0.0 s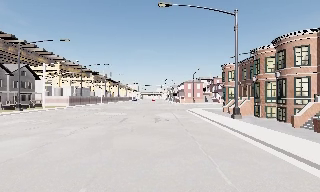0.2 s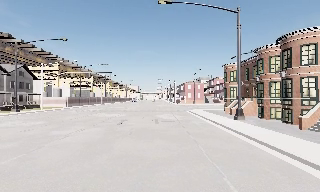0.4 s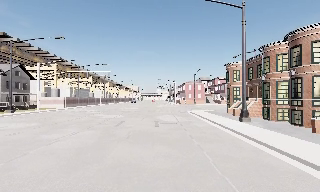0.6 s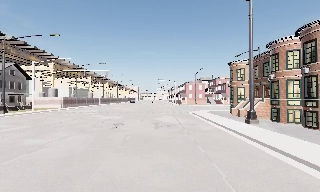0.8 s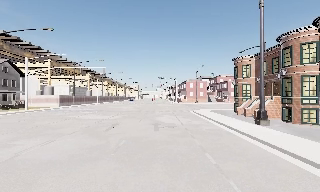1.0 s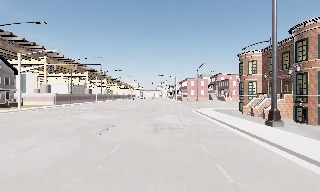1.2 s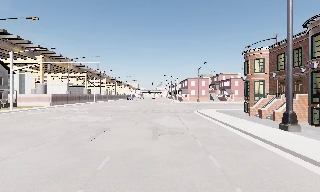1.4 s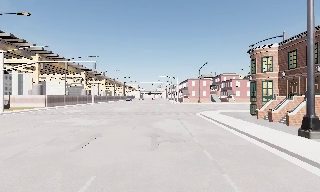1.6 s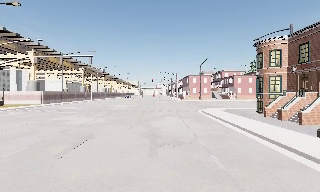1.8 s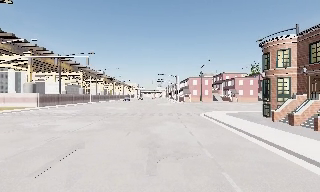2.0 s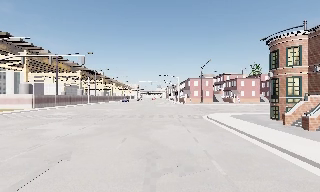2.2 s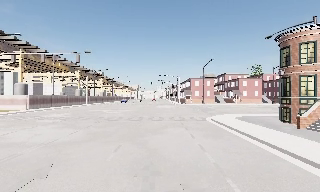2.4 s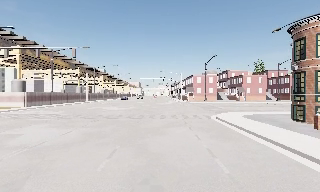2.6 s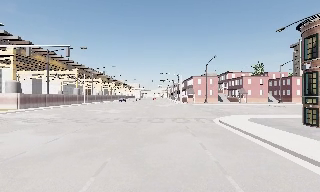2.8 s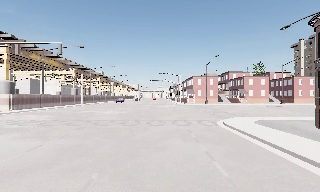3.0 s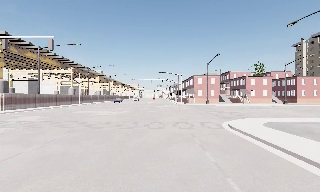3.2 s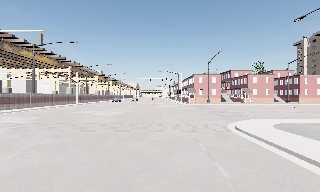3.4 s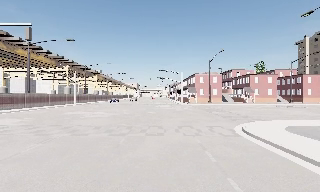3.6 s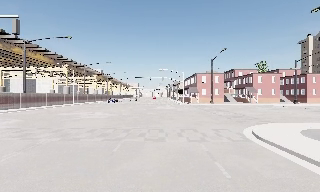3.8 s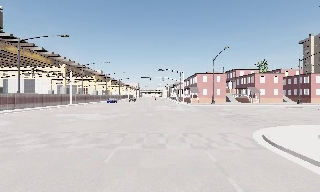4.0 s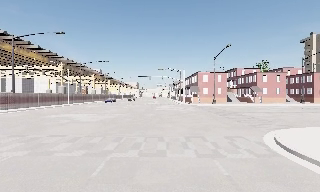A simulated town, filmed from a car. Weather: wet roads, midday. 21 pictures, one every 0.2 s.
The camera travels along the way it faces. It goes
forward.
0.0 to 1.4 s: The camera travels forward, about 7 m, so what stands in front looms larger. It gains speed.
1.4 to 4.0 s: The camera travels forward, about 13 m, so what stands in front looms larger.
The film runs forward here.
